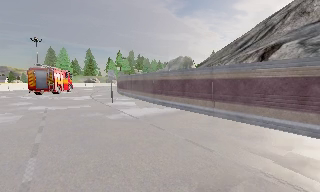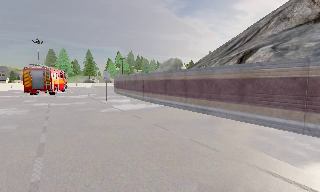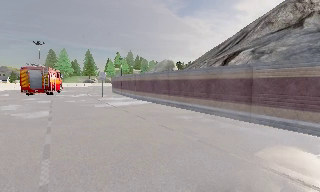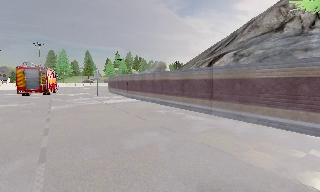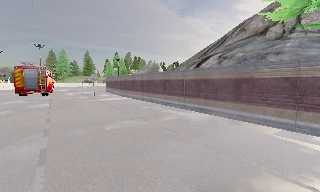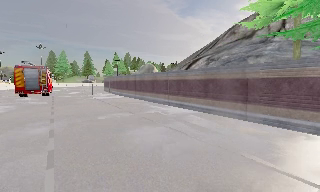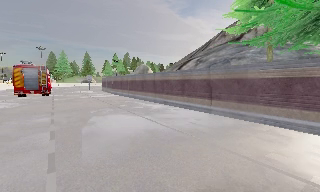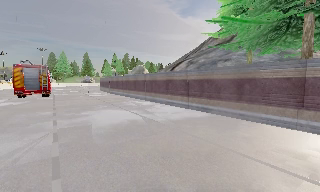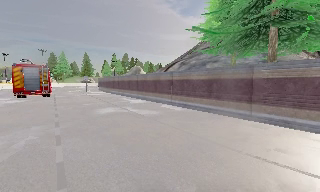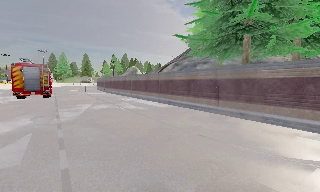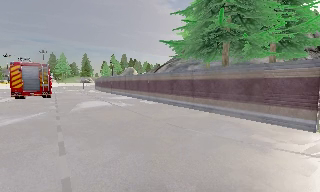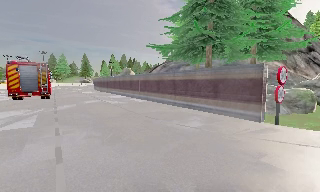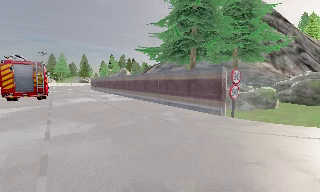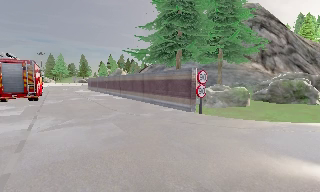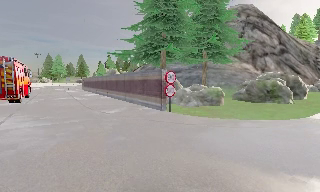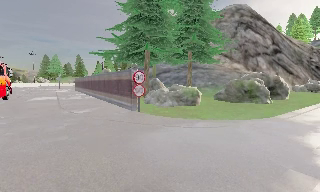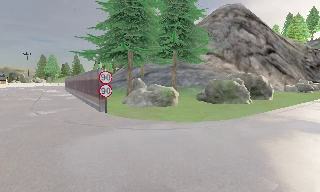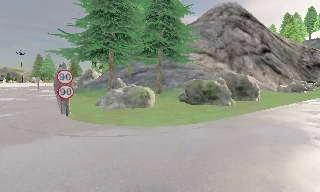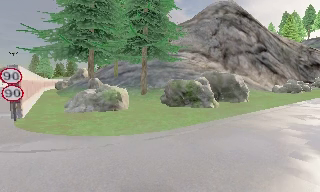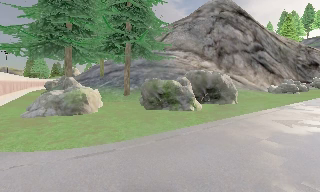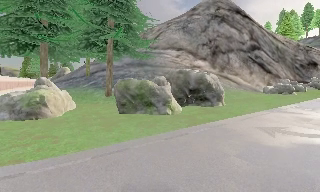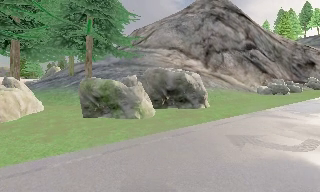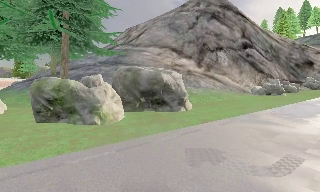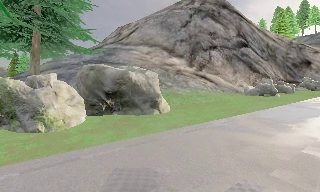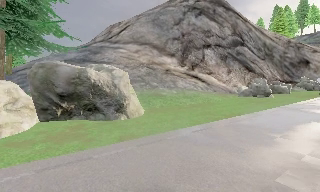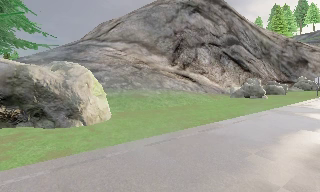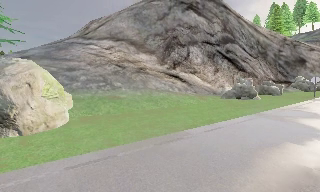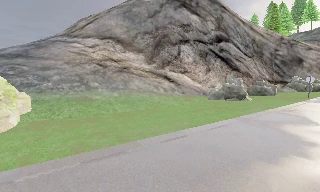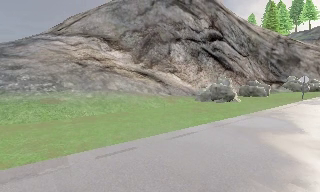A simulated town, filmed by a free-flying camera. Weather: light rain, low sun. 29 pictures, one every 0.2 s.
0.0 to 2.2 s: The camera travels backward and to its right, about 19 m, so what stands in front gets smaller.
2.2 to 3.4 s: The camera travels to its right, about 9 m, so close, fixed things drift to the left.
3.4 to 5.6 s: The camera travels to its right and forward, about 19 m, so close, fixed things drift to the left.
The film runs backward here.
